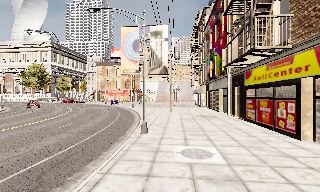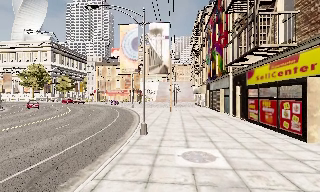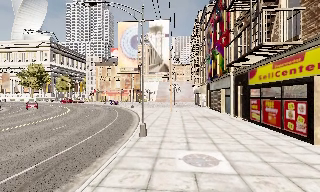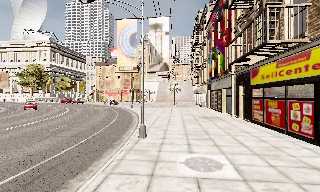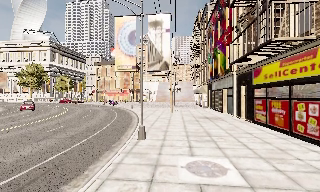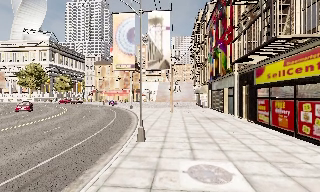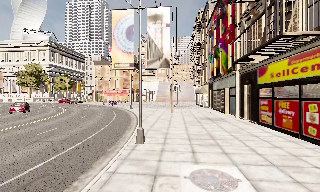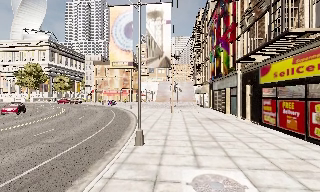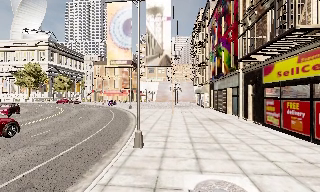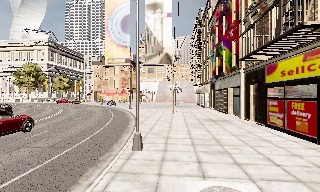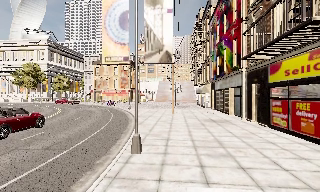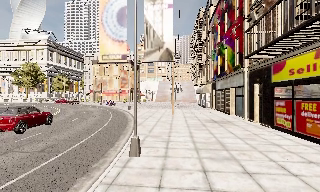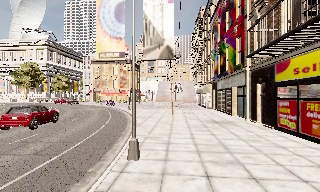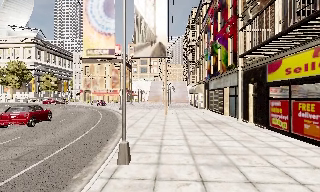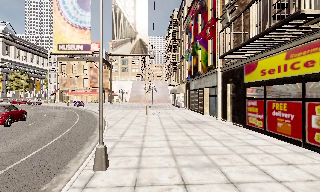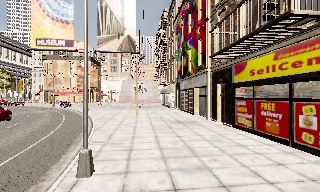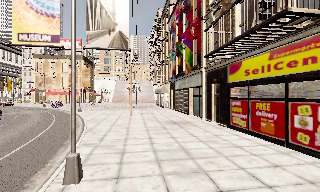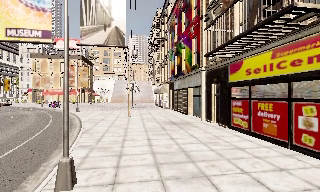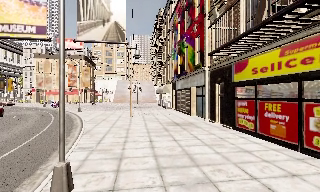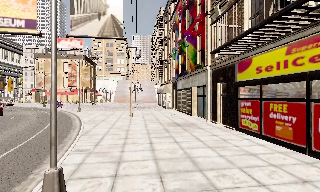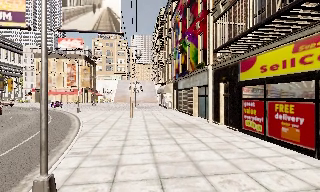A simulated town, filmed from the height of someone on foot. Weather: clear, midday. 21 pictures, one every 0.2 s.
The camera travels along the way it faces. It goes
forward.
0.0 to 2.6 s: The camera travels forward, about 4 m, so what stands in front looms larger.
2.6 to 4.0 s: The camera pans to its right, which is clockwise from overhead, by about 10 degrees. It travels forward, about 2 m, so what stands in front looms larger.
The film runs forward here.
